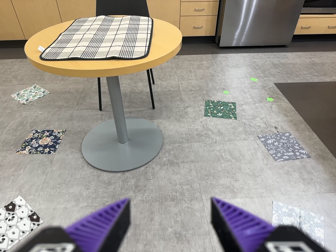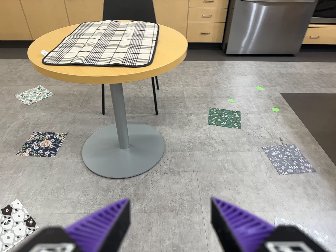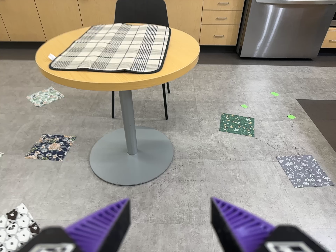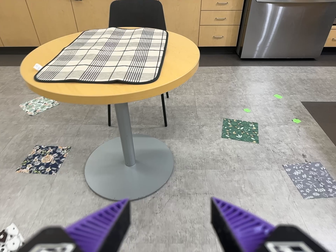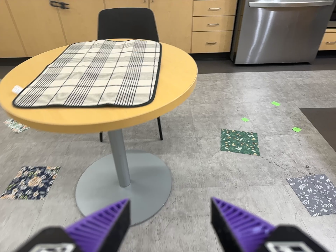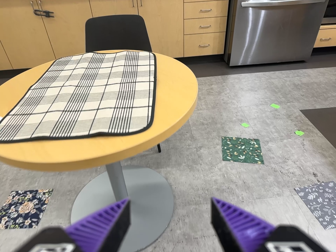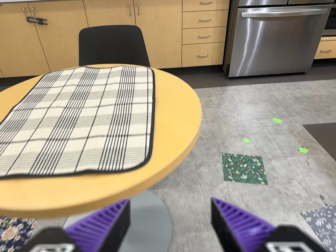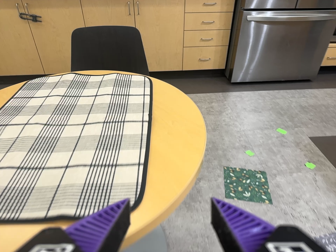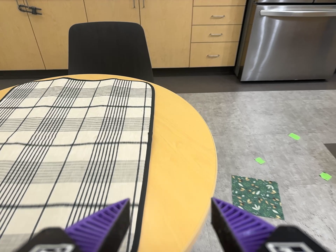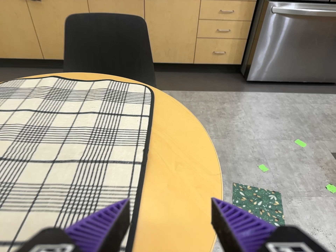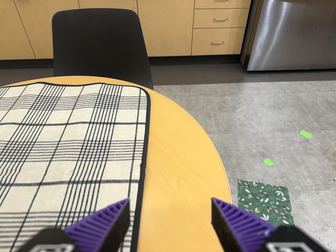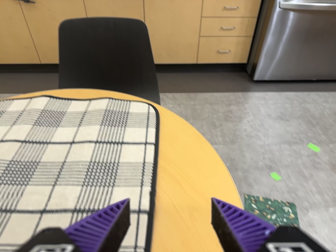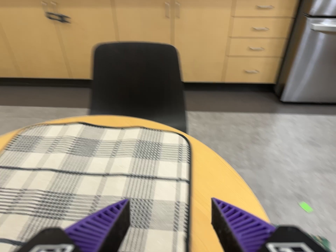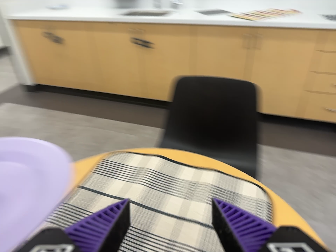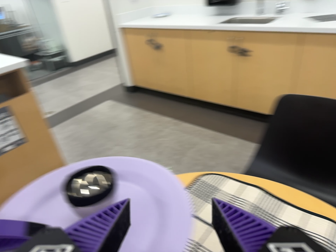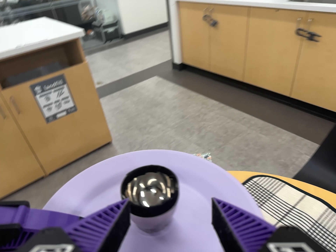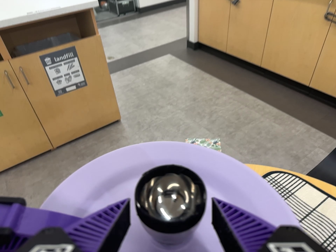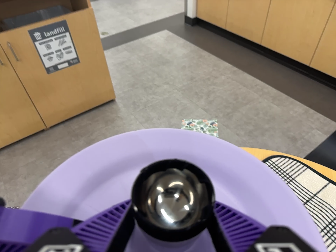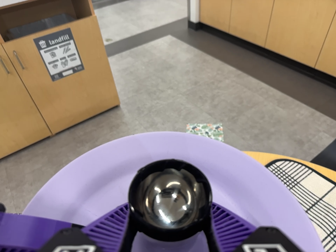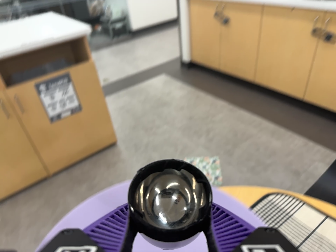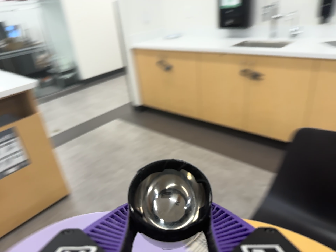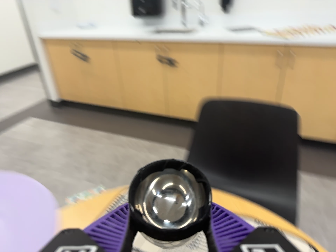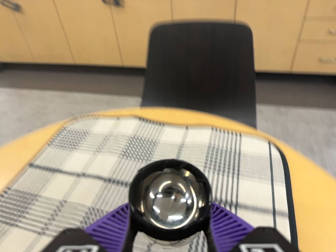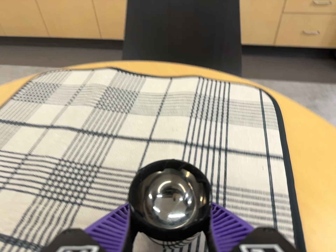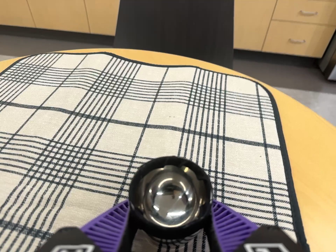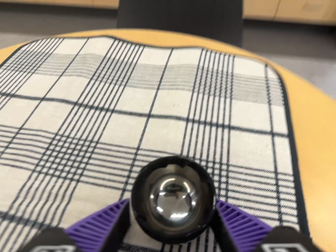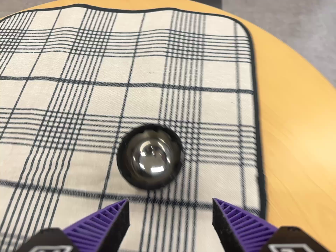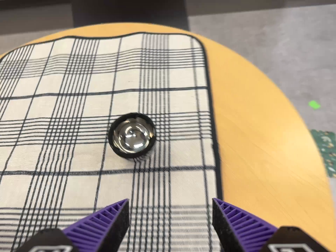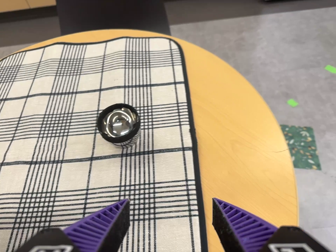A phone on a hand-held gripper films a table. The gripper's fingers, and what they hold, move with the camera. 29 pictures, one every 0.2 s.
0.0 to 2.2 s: The camera travels forward and toward the top of its view, about 100 cm, so what stands in front looms larger.
2.2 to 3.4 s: The scene slides to the right, as the camera pans about 45 degrees to its left. It travels toward the top of its view, to its left and forward, about 34 cm, so close, fixed things drift downward. It rolls about its line of sight by about 30 degrees, and the scene rotates clockwise.
3.4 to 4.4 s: The camera swings to its right by about 35 degrees, and the scene slides to the left. It travels to its right and toward the bottom of its view, about 24 cm, so close, fixed things drift to the left. Its aim tips toward the top of its view by about 10 degrees. It rolls about its line of sight by about 20 degrees, and the scene rotates counterclockwise.
4.4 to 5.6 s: The scene slides to the left, as the camera pans about 10 degrees to its right. It travels backward, toward the bottom of its view and to its right, about 20 cm, so what stands in front gets smaller. Its aim tips toward the bottom of its view by about 15 degrees, and the scene shifts upward. It rolls about its line of sight by about 15 degrees, and the scene rotates counterclockwise.
The film runs forward here.
